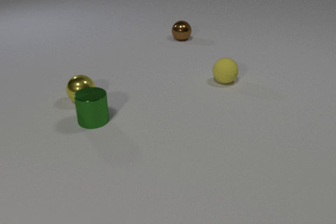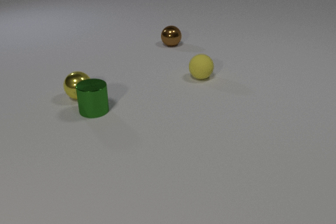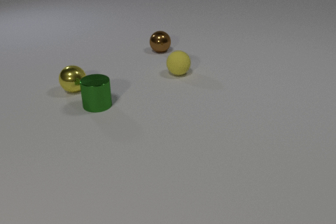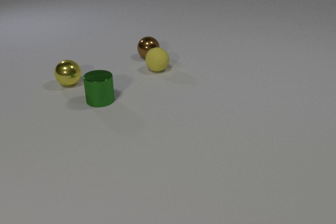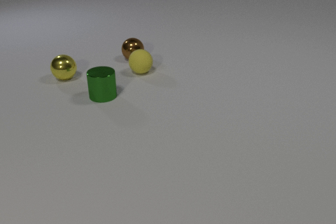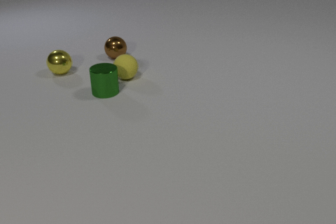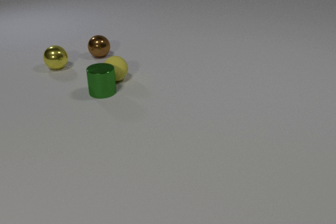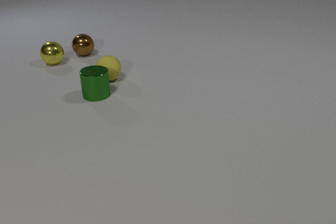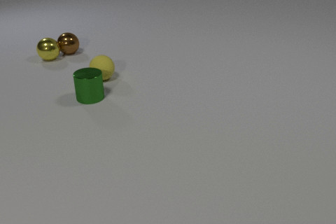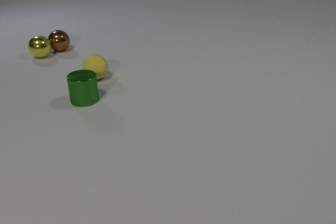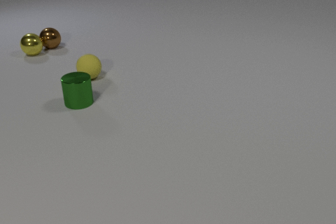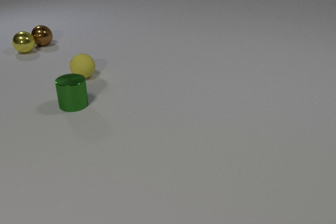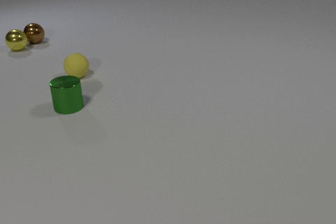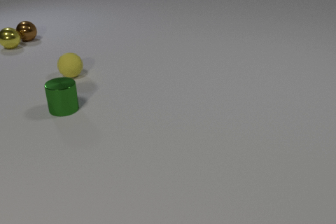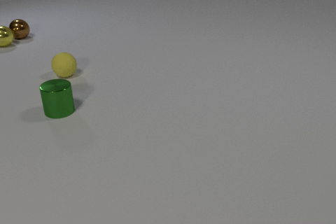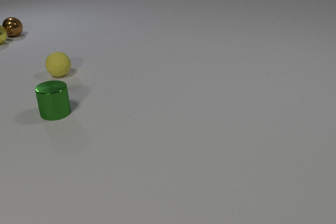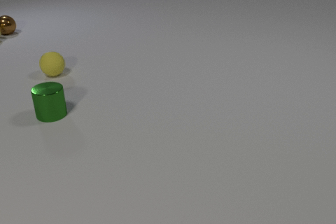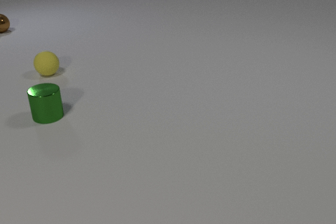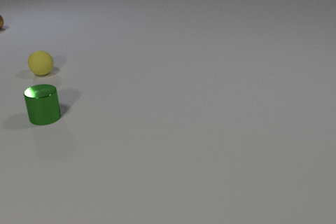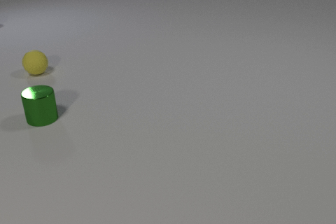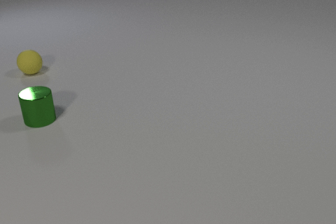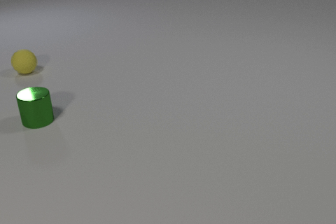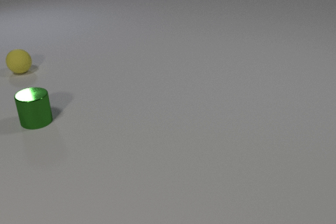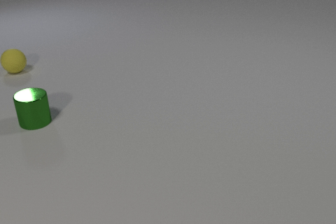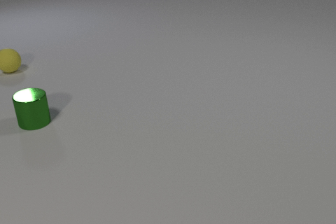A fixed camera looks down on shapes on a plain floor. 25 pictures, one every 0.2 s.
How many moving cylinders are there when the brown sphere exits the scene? 1.
What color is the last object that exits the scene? brown.
What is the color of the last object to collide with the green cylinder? yellow.
0.0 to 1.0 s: The brown metal sphere rolls to the left and toward the camera. The yellow rubber sphere rolls to the left. The yellow metal sphere rolls away from the camera. The green metal cylinder slides away from the camera. The yellow metal sphere and the green metal cylinder collide. The brown metal sphere and the yellow rubber sphere collide.
1.0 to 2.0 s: The brown metal sphere rolls to the left and away from the camera. The yellow rubber sphere rolls to the left. The yellow metal sphere rolls away from the camera and to the left. The green metal cylinder slides to the left and toward the camera. The yellow rubber sphere and the green metal cylinder collide. The brown metal sphere and the yellow metal sphere collide.
2.0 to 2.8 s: The brown metal sphere rolls away from the camera and to the left. The yellow rubber sphere rolls to the left and away from the camera. The yellow metal sphere rolls away from the camera and to the left. The green metal cylinder slides to the left and toward the camera.
2.8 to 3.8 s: The brown metal sphere rolls away from the camera and to the left, leaves at the left edge. The yellow rubber sphere rolls to the left and away from the camera. The yellow metal sphere rolls away from the camera and to the left, leaves at the left edge. The green metal cylinder slides to the left and toward the camera.
3.8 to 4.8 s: The yellow rubber sphere rolls to the left and away from the camera. The green metal cylinder slides to the left.
